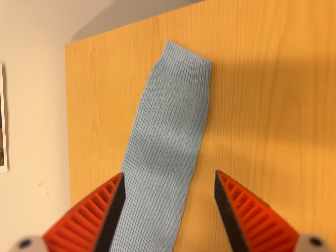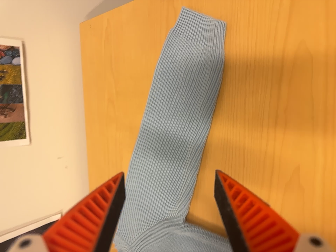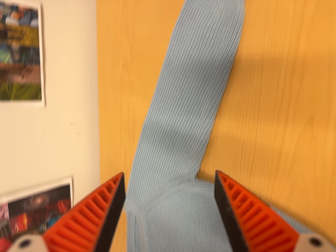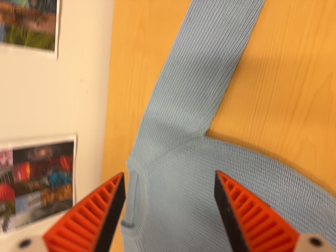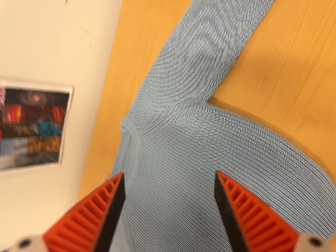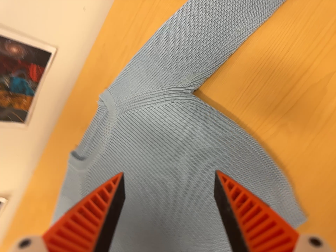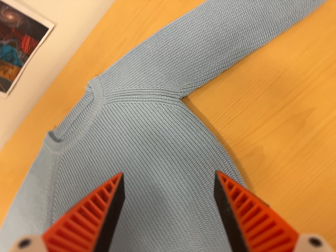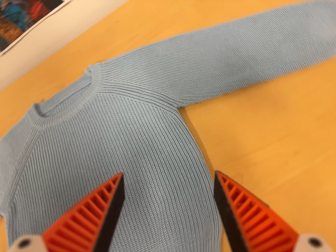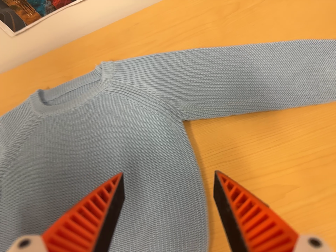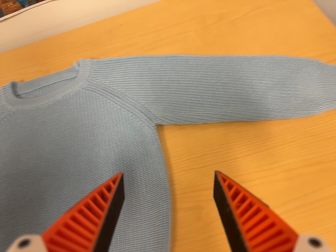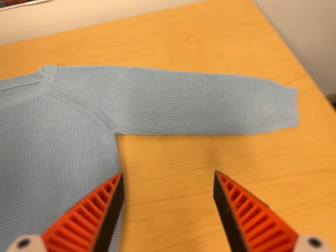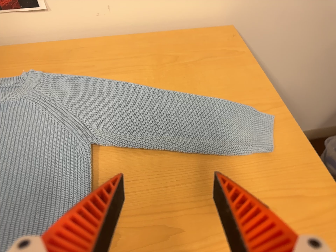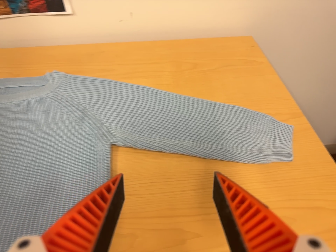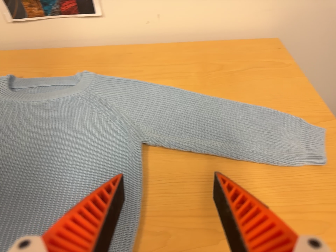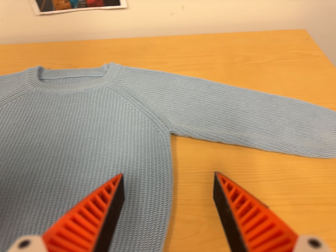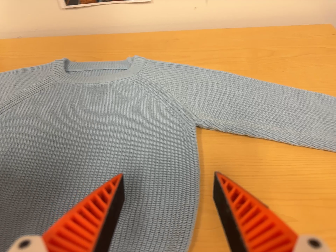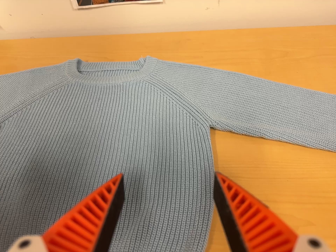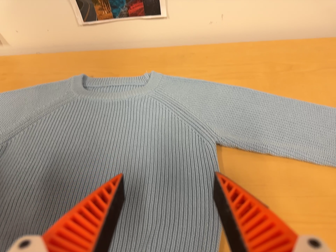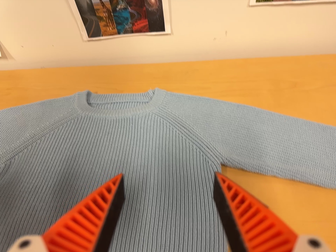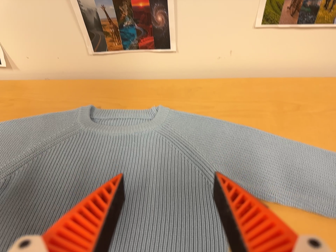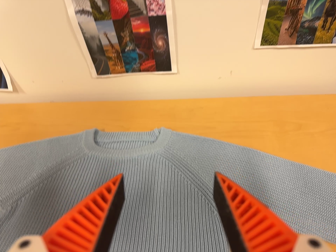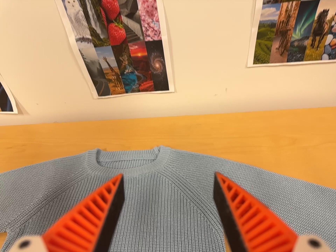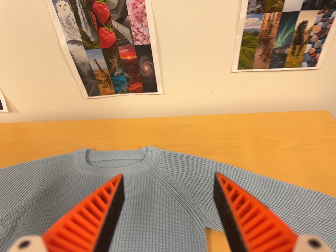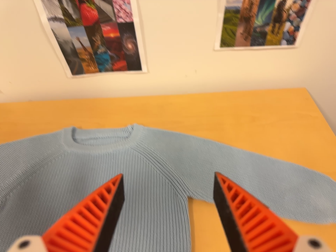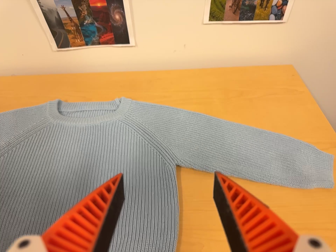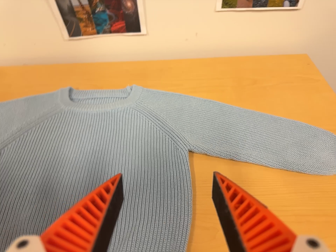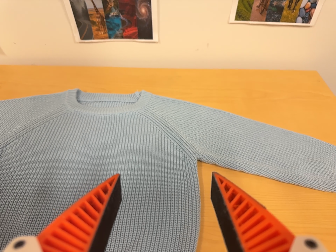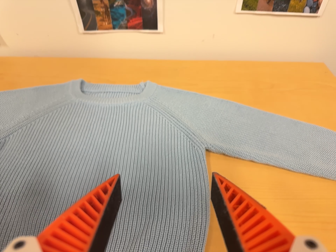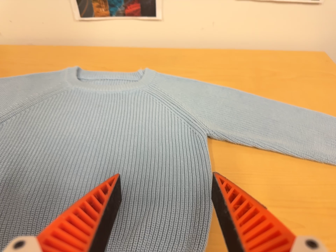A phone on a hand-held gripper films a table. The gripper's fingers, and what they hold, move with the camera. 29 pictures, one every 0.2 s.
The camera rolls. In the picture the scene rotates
clockwise.
0.0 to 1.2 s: The camera pans to its right by about 10 degrees. It travels toward the bottom of its view, about 22 cm, so close, fixed things drift upward. Its aim tips toward the bottom of its view by about 10 degrees, and the scene shifts upward. It rolls about its line of sight by about 40 degrees, and the scene rotates clockwise.
1.2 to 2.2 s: The camera pans to its right by about 15 degrees. Its aim tips toward the top of its view by about 15 degrees, and the scene shifts downward. It rolls about its line of sight by about 40 degrees, and the scene rotates clockwise.
2.2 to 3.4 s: The camera pans to its left by about 10 degrees. It travels to its left, about 12 cm, so close, fixed things drift to the right.
3.4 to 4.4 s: The camera travels toward the top of its view and backward, about 14 cm, so close, fixed things drift downward.
4.4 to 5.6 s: The camera travels toward the bottom of its view, about 16 cm, so close, fixed things drift upward.
The film runs backward here.
